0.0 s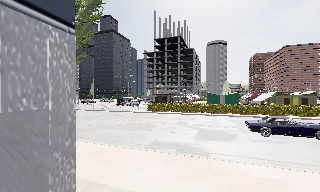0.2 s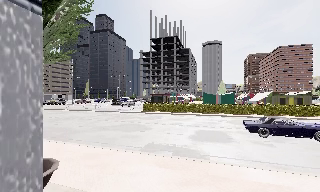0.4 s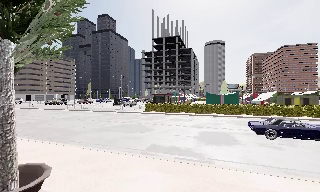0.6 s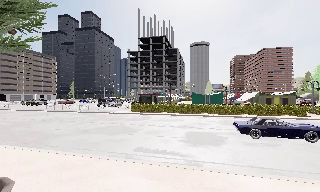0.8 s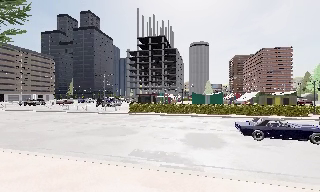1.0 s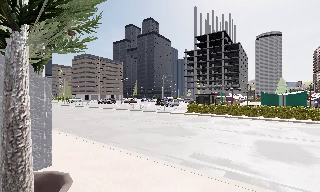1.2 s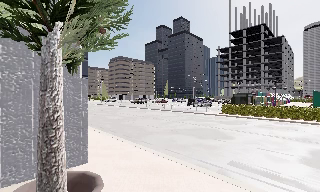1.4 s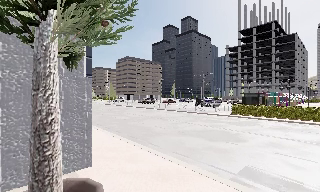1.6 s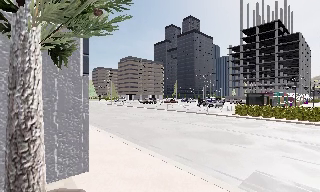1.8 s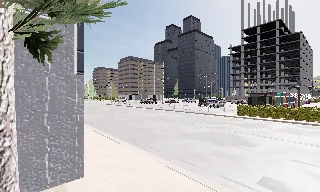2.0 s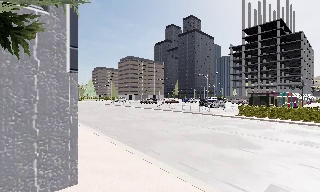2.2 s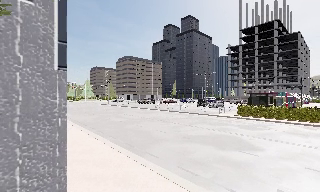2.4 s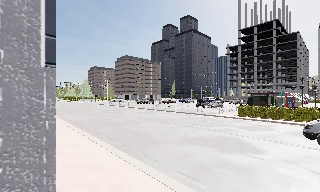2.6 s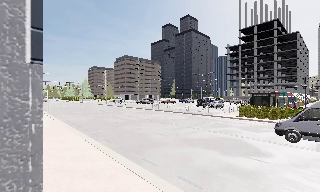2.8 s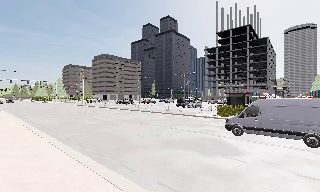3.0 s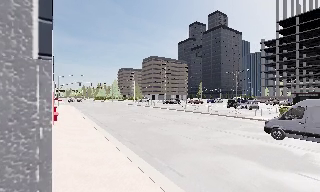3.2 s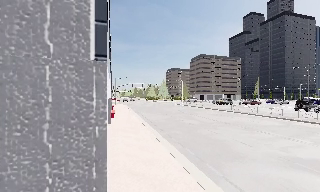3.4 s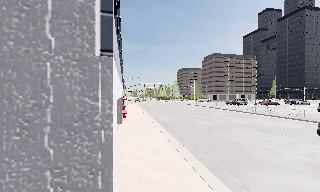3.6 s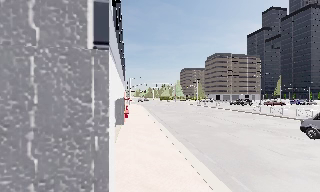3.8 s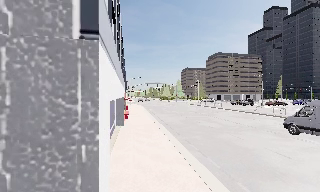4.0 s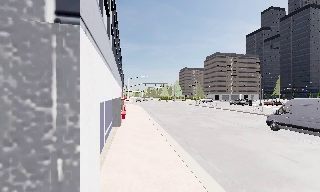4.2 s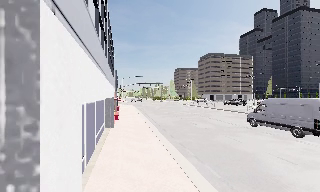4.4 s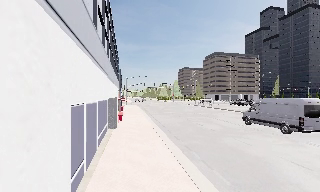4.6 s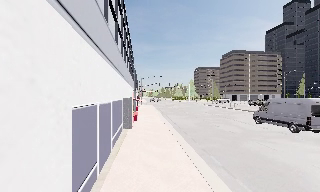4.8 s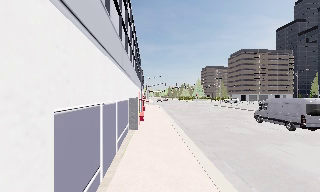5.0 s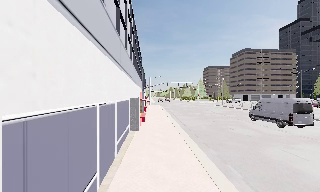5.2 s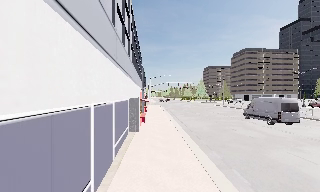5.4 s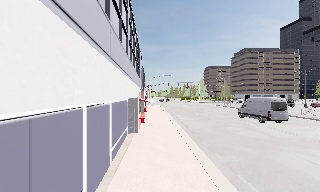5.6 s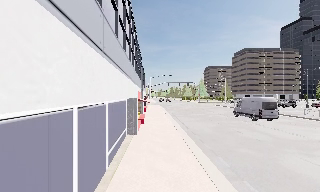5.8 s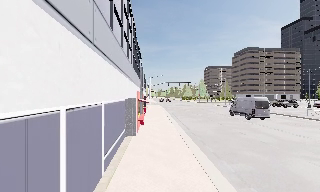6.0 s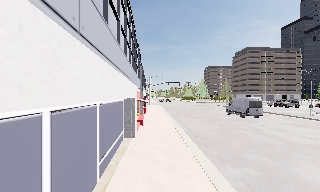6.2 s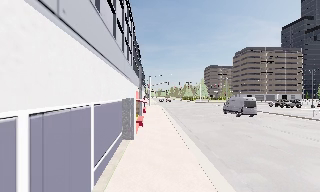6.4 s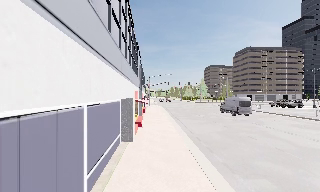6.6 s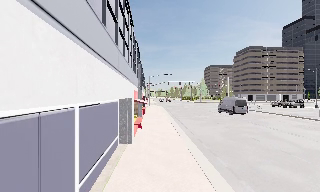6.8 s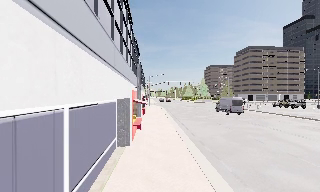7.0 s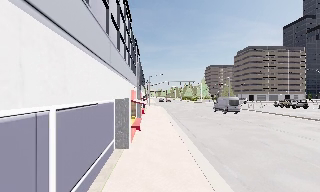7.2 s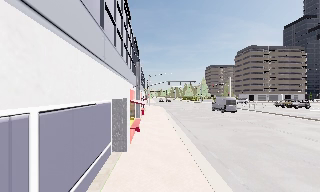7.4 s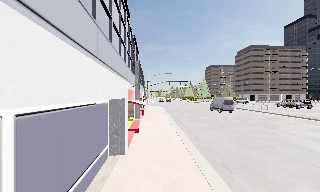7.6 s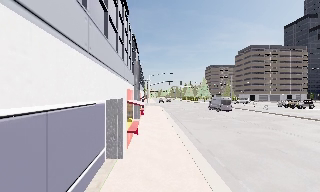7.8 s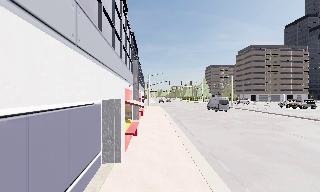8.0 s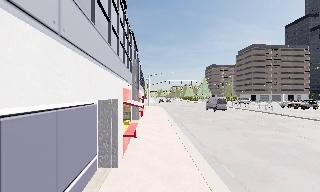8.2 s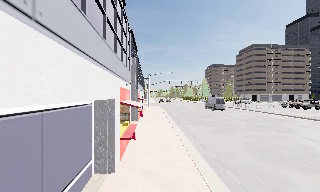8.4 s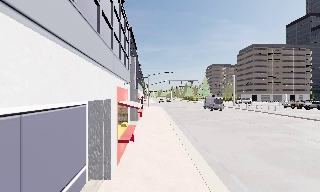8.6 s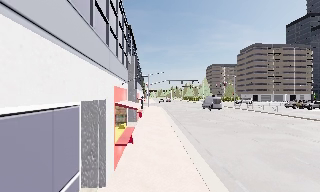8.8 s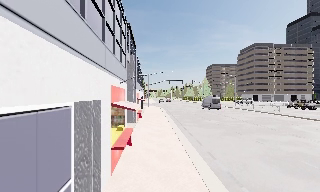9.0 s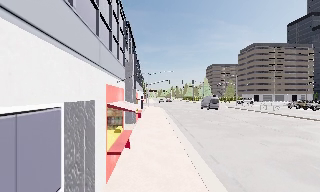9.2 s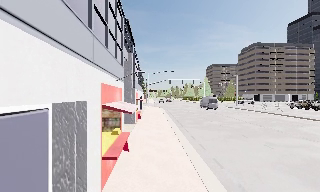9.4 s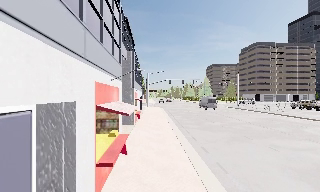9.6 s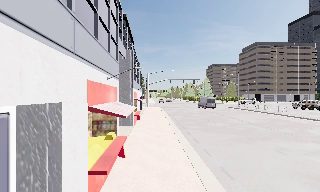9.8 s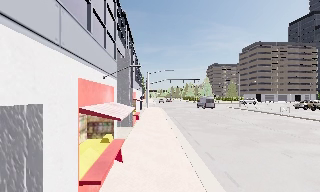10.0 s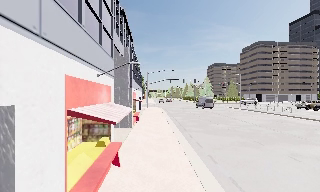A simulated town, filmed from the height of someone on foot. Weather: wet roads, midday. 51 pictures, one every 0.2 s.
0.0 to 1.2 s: The camera pans to its left, which is counterclockwise from overhead, by about 25 degrees. It travels forward, about 2.5 m, so what stands in front looms larger.
1.2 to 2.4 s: The camera travels forward, about 2.5 m, so what stands in front looms larger.
2.4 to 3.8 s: The camera swings to its left by about 30 degrees, and the scene slides to the right. It travels forward, about 3 m.
3.8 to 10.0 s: The camera travels forward, about 12 m, so what stands in front looms larger.
The film runs forward here.
